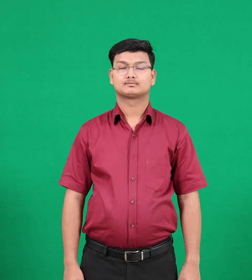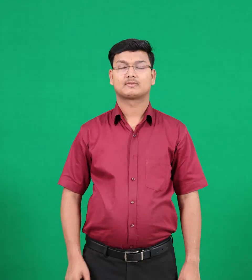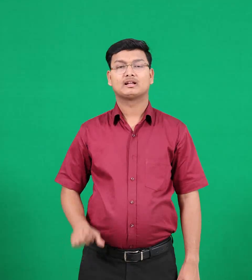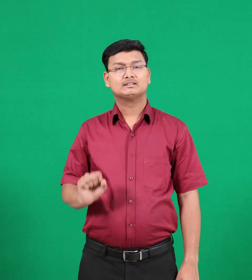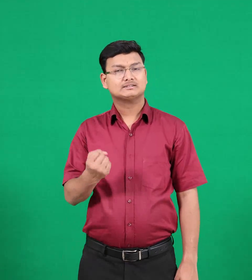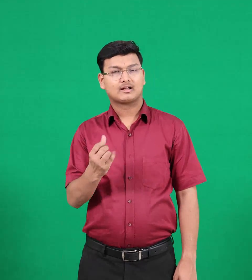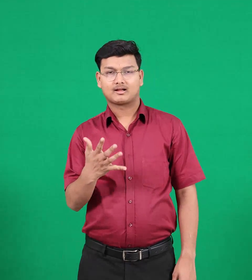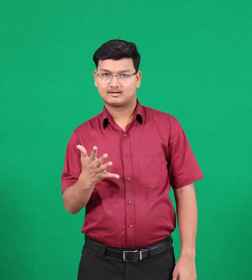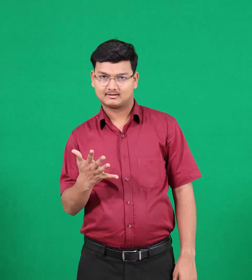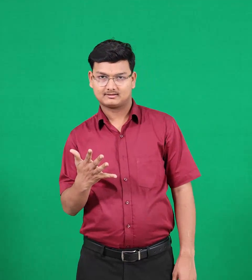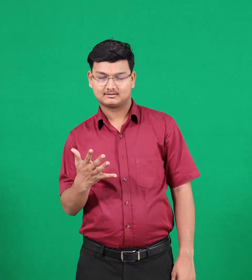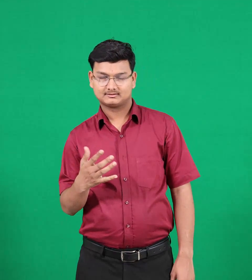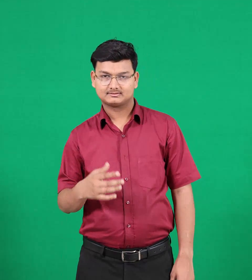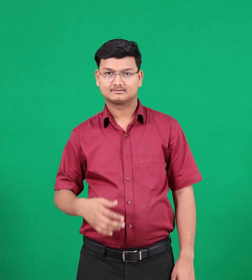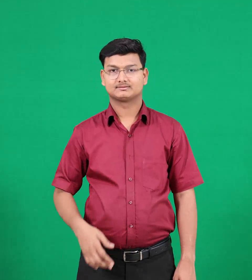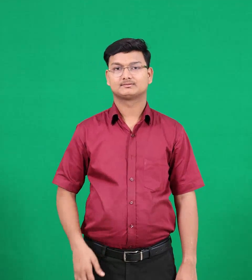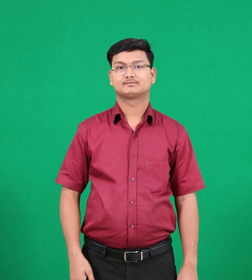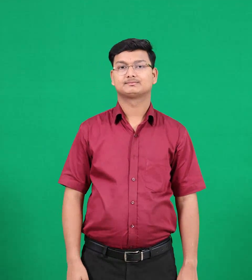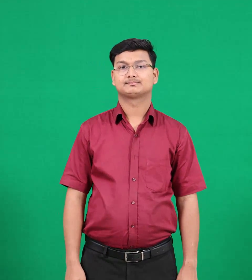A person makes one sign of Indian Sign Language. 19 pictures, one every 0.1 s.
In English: cannot
